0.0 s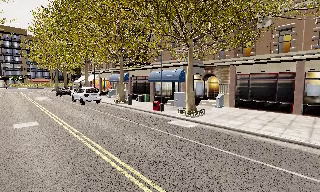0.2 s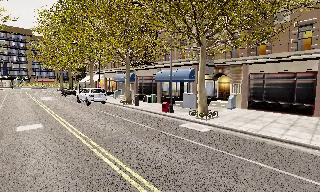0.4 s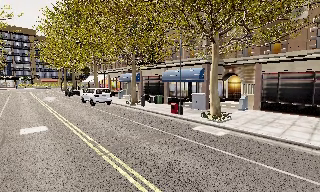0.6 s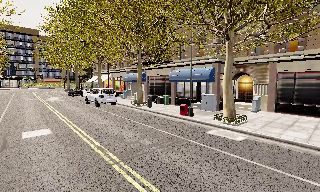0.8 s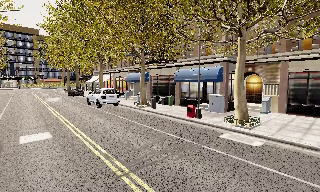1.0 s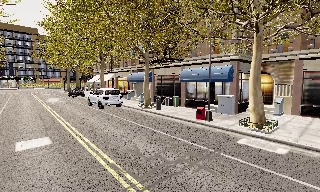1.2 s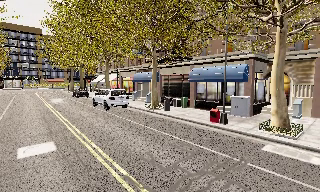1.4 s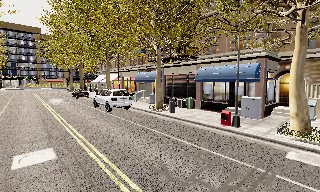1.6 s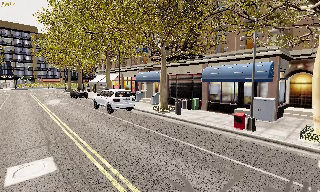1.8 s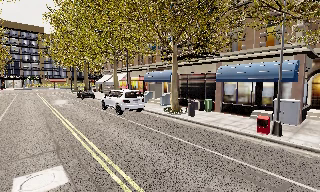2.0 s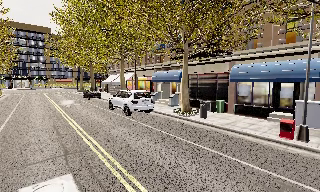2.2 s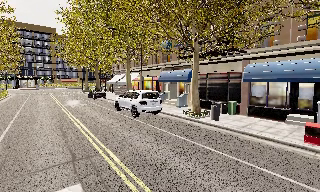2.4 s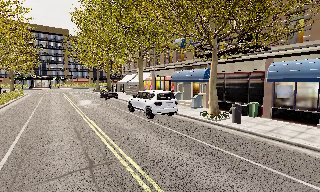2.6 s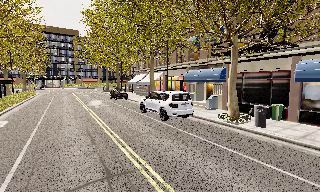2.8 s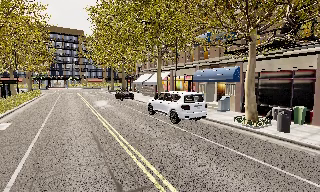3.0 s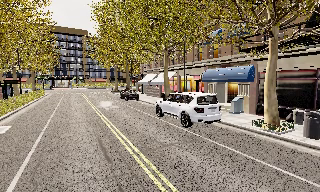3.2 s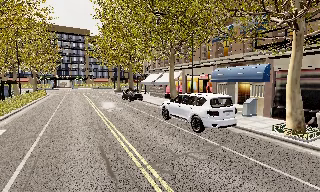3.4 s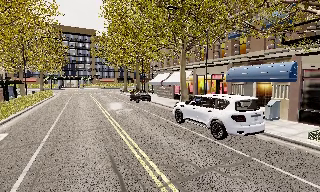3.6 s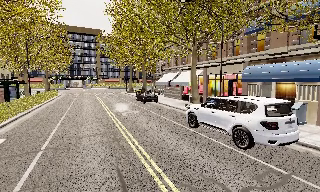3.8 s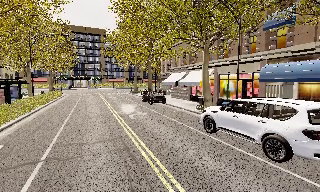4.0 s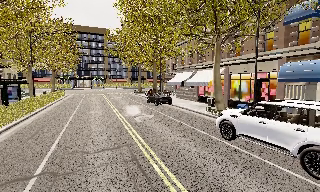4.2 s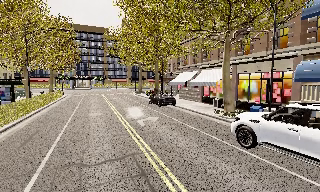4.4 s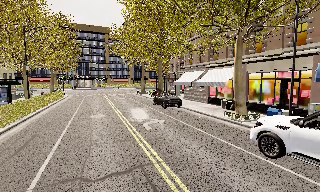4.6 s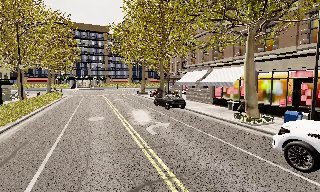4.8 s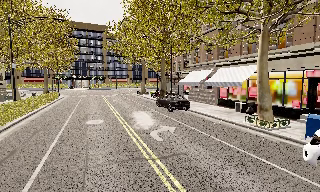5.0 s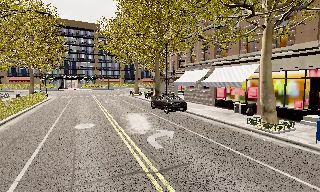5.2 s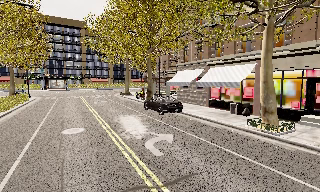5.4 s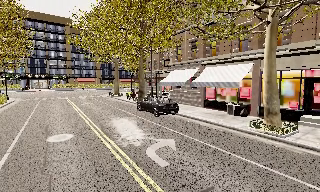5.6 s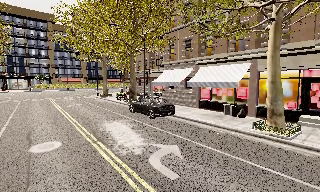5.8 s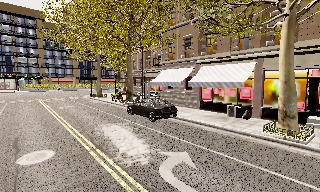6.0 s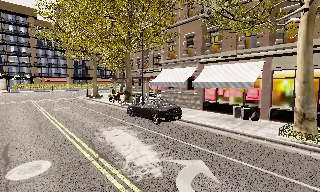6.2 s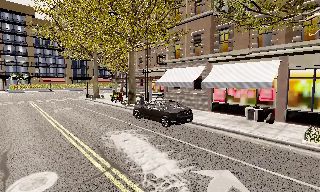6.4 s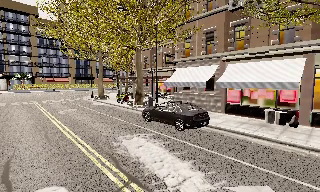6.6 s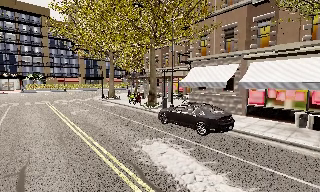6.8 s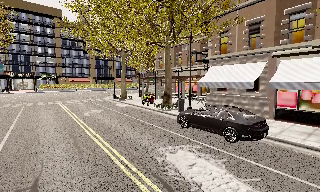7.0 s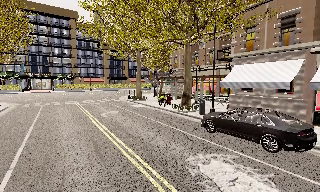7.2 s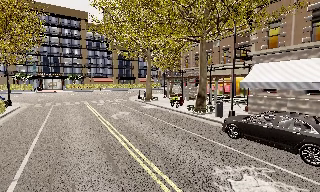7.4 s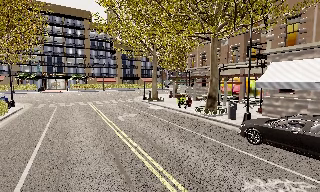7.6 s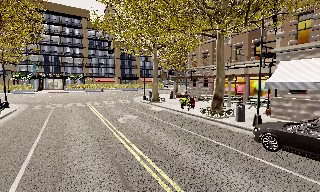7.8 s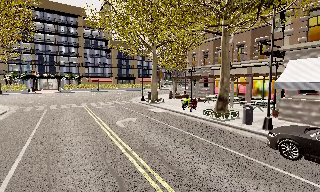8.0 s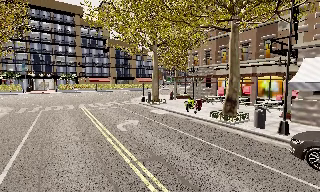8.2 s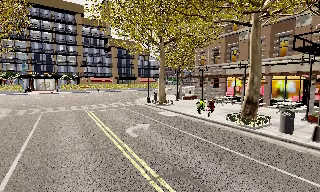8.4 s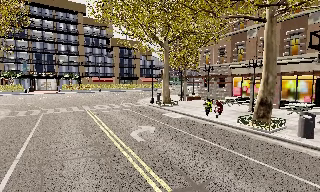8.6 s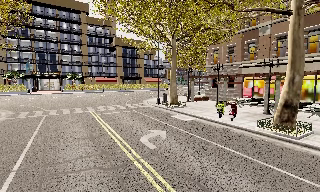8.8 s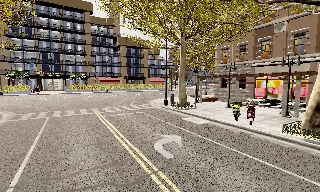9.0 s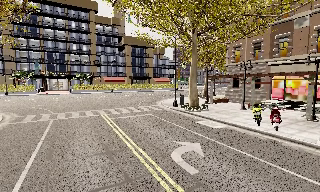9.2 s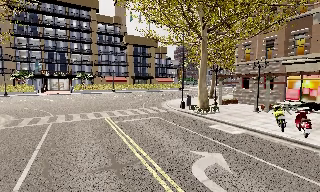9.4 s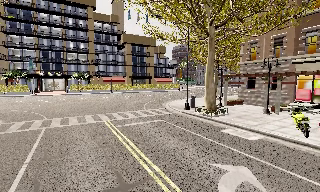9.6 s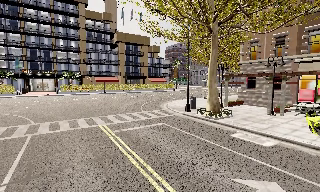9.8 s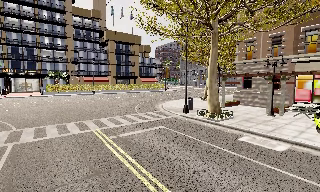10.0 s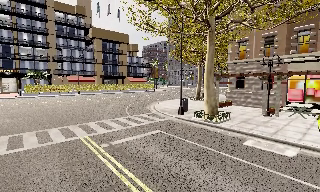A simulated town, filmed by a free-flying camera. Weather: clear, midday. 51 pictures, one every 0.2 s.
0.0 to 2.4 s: The camera travels forward and to its left, about 10 m, so what stands in front looms larger.
2.4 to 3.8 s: The scene slides to the right, as the camera pans about 10 degrees to its left. It travels forward and to its left, about 7 m, so what stands in front looms larger.
3.8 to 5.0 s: The camera travels forward and to its left, about 6 m, so what stands in front looms larger.
5.0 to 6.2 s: The camera pans to its right, which is clockwise from overhead, by about 20 degrees. It travels forward and to its left, about 5 m, so what stands in front looms larger.
6.2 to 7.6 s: The camera swings to its left by about 15 degrees, and the scene slides to the right. It travels forward and to its left, about 6 m, so what stands in front looms larger.
7.6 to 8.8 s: The camera travels forward and to its left, about 6 m, so what stands in front looms larger.
8.8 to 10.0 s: The camera pans to its right, which is clockwise from overhead, by about 10 degrees. It travels forward and to its left, about 6 m, so what stands in front looms larger.
The film runs backward here.
